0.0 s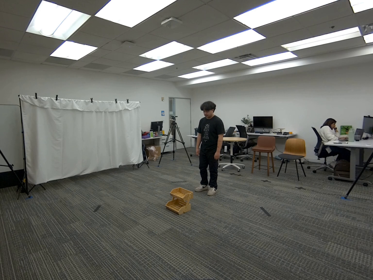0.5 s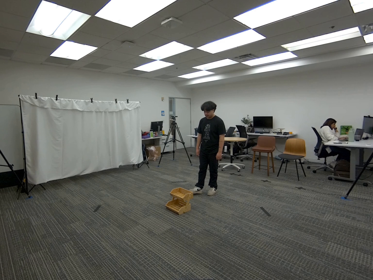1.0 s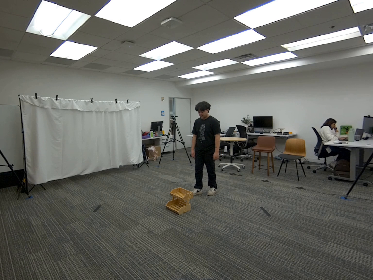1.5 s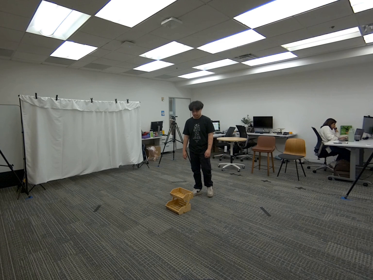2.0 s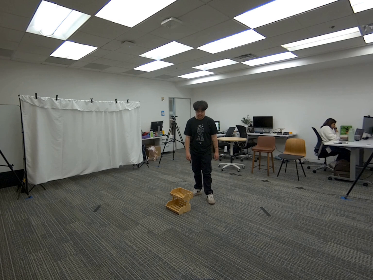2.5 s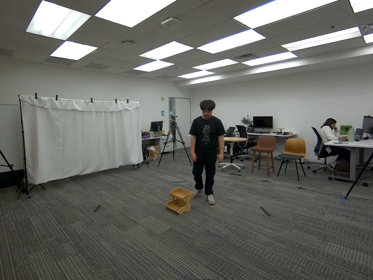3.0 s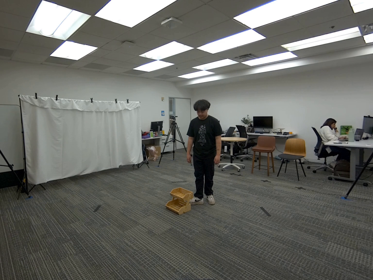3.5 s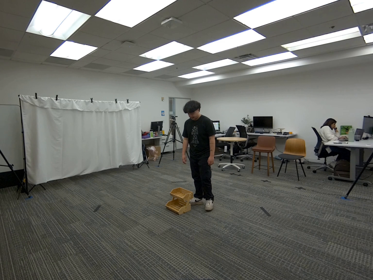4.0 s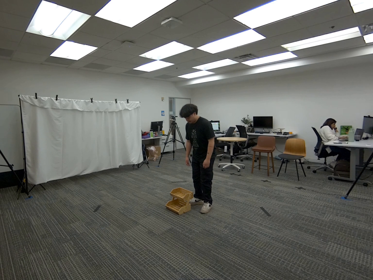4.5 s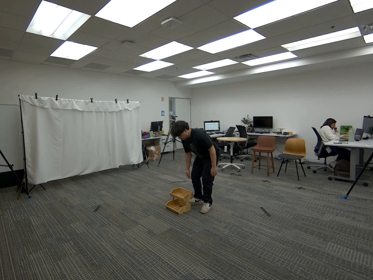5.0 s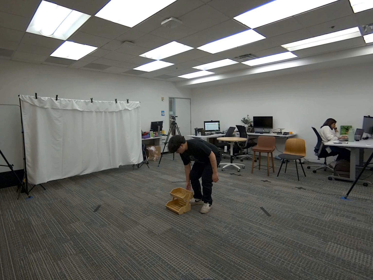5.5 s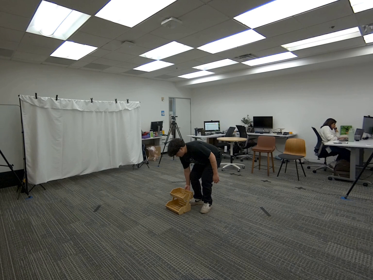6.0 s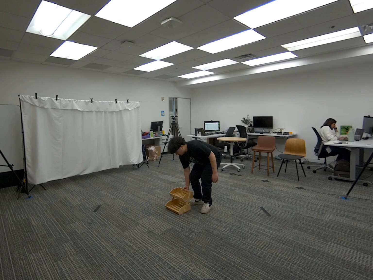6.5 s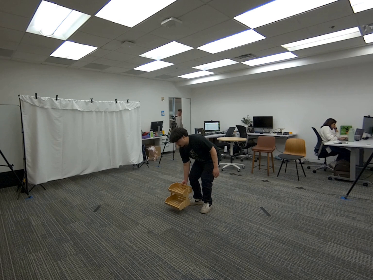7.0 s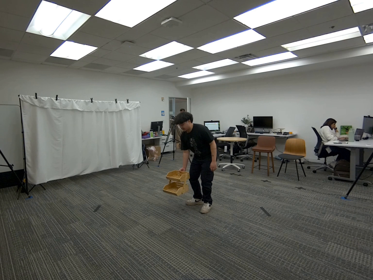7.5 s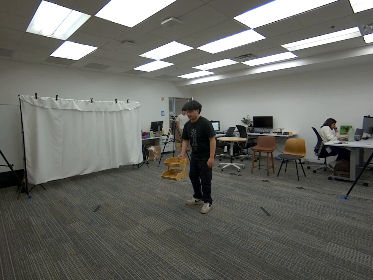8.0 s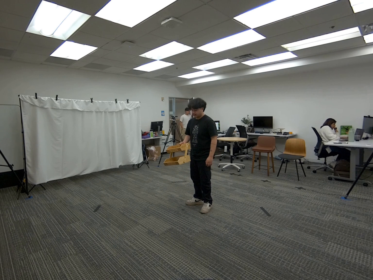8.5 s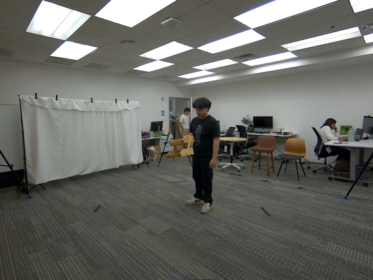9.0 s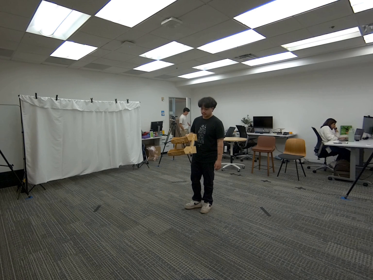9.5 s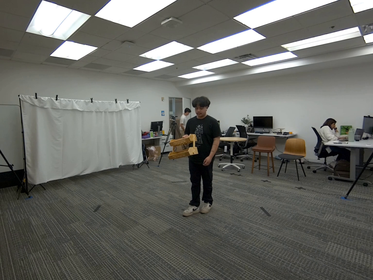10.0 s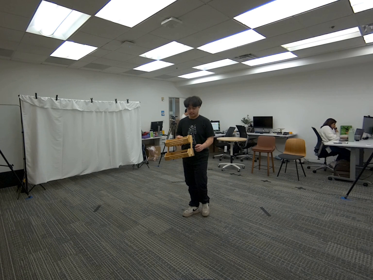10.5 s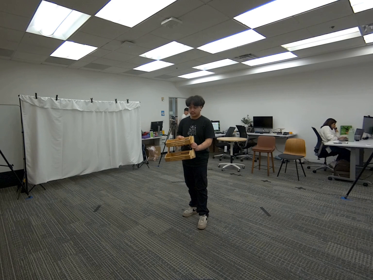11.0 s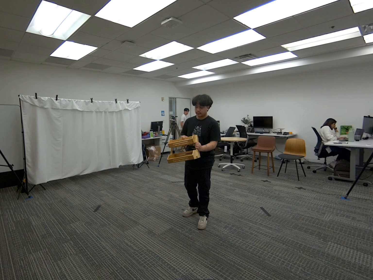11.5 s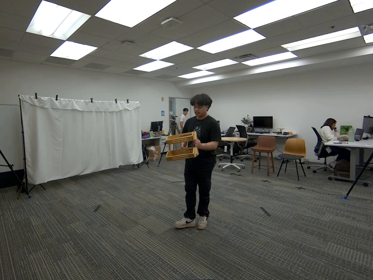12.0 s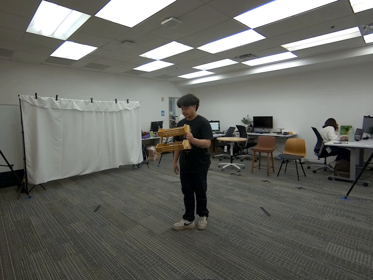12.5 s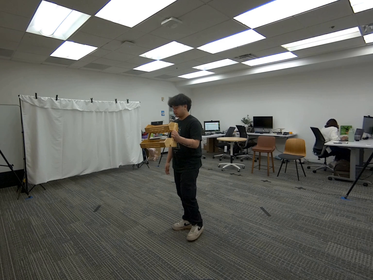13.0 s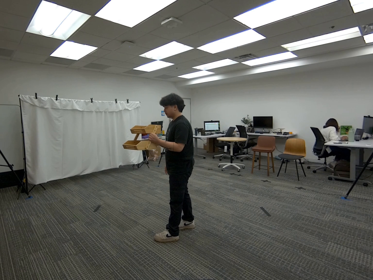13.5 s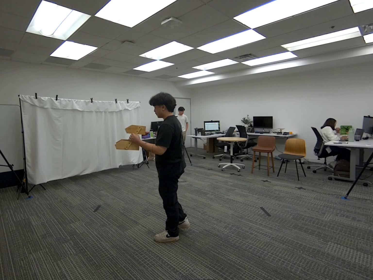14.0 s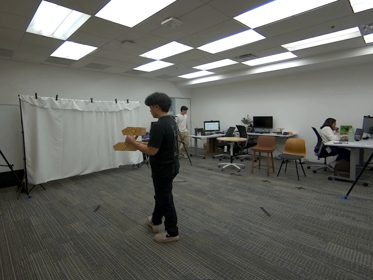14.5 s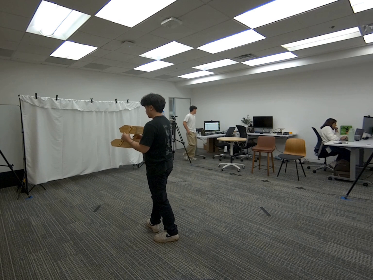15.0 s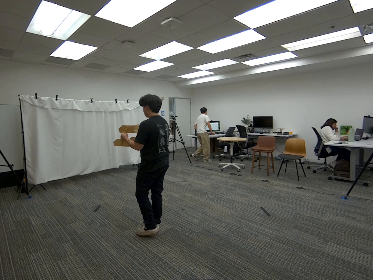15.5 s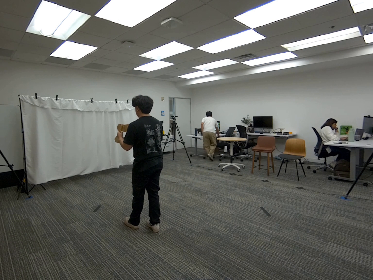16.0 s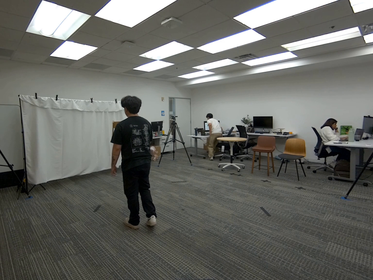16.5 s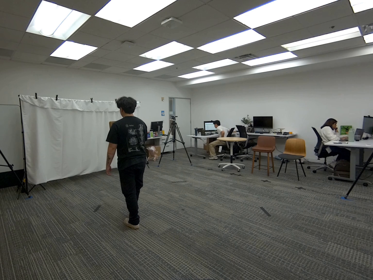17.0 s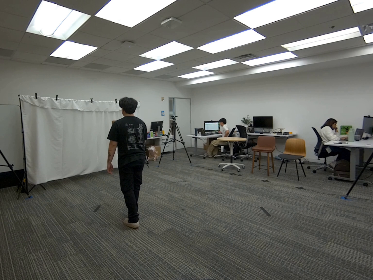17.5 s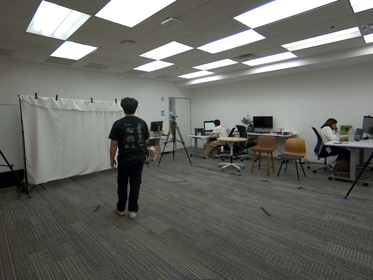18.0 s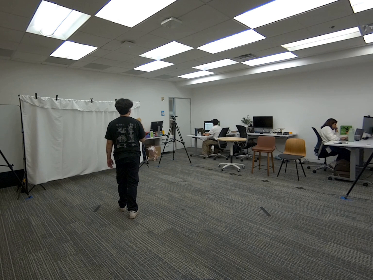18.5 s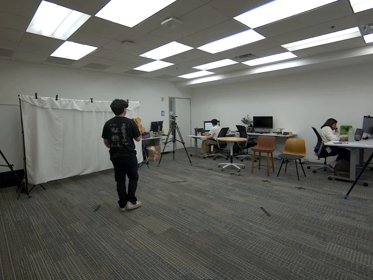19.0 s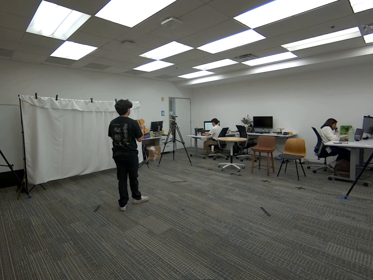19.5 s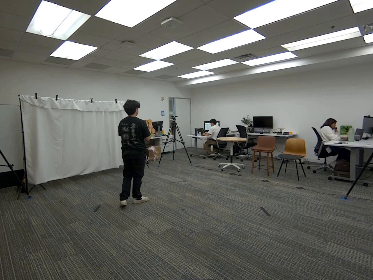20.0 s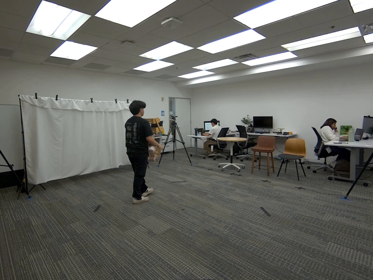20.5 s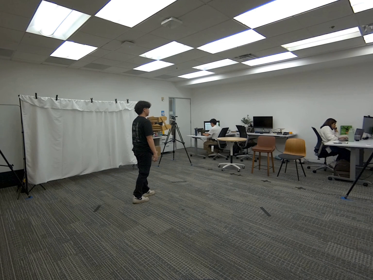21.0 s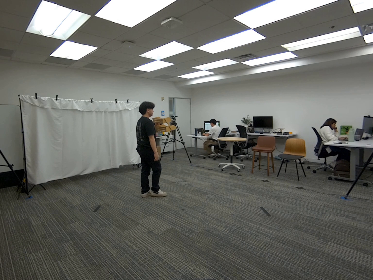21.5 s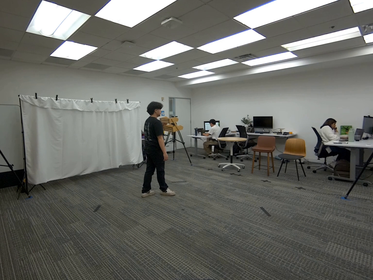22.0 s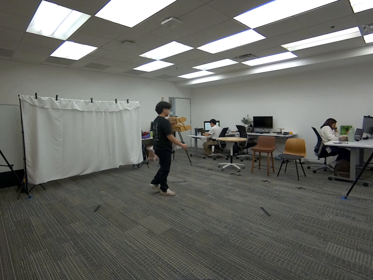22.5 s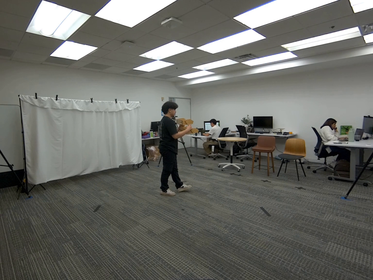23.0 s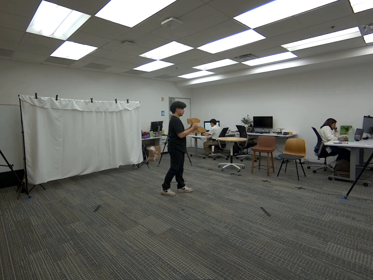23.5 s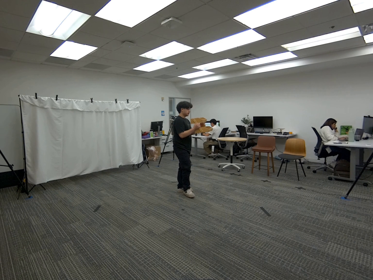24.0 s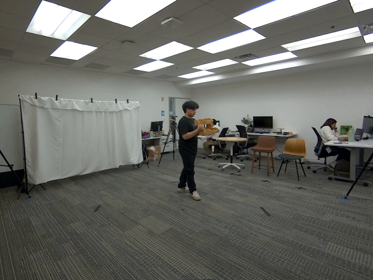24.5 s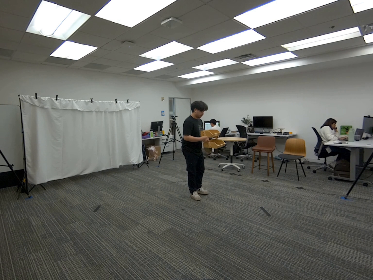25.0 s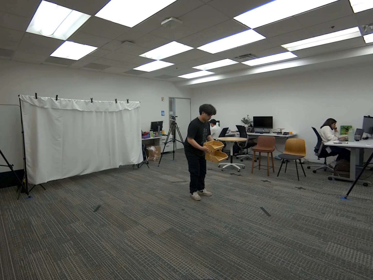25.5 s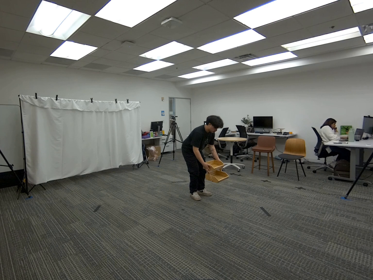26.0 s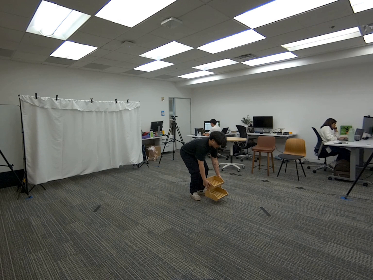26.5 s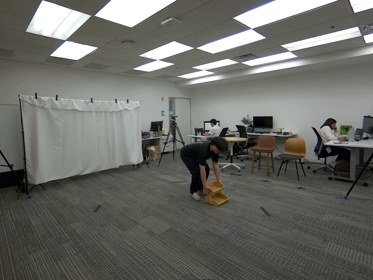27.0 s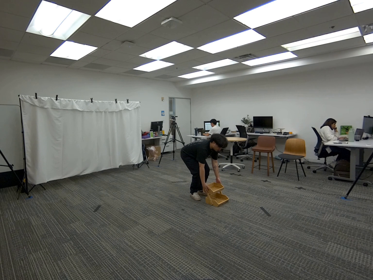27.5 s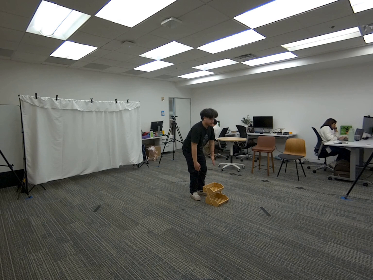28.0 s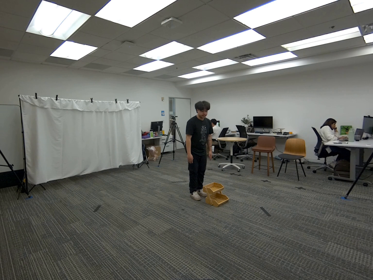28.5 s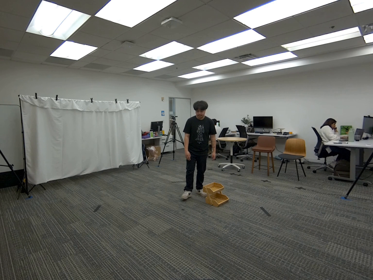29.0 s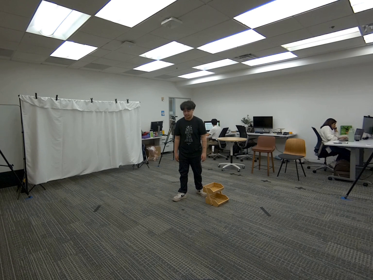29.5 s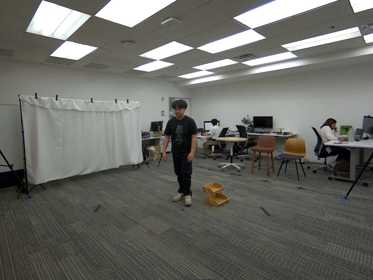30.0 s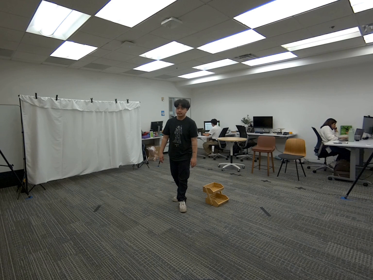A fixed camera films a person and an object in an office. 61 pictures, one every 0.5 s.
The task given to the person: Walk over to the wooden crate. Pick up the crate with your right hand. Walking around the bounding area, alternate hands until the end of sequence. Place the crate back on the ground when finished.
